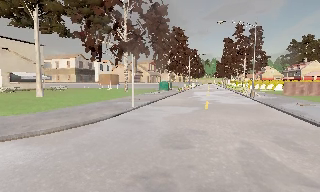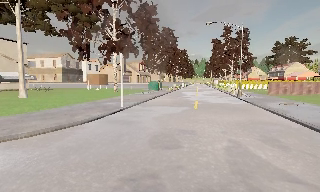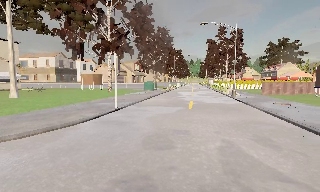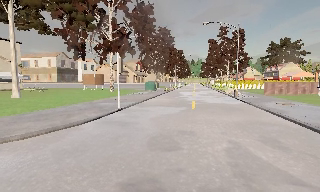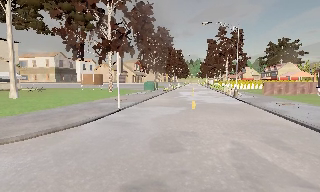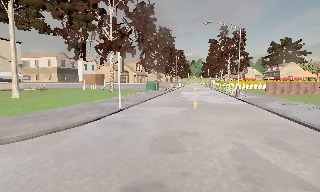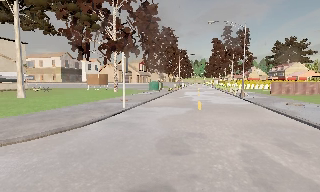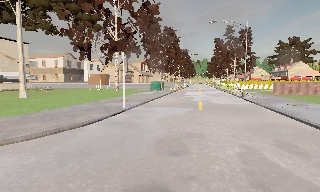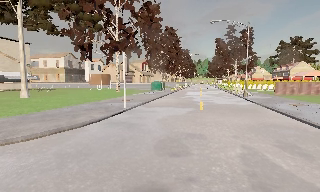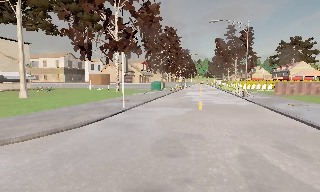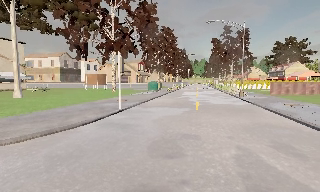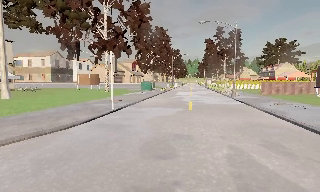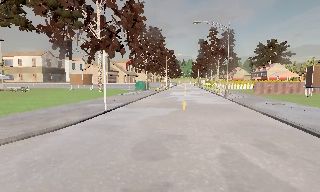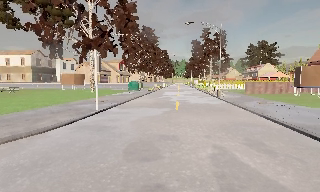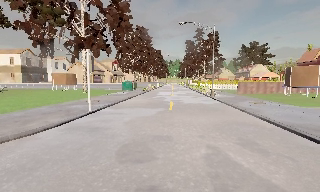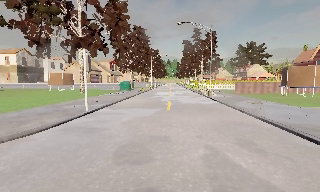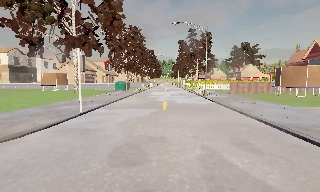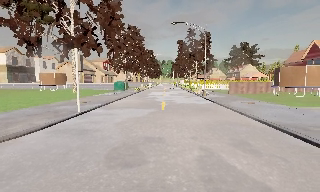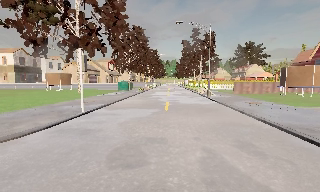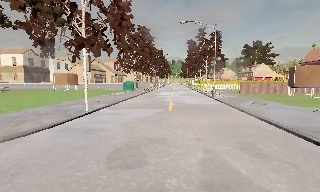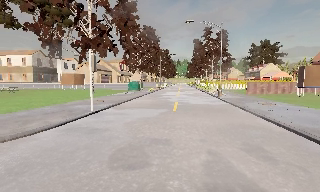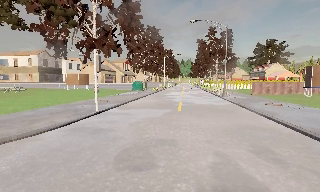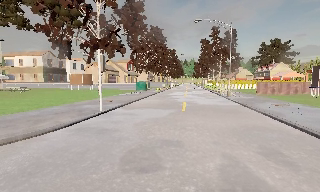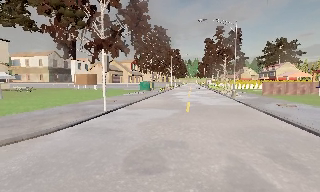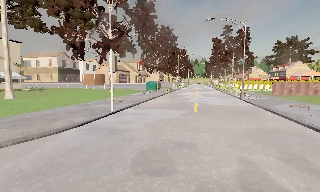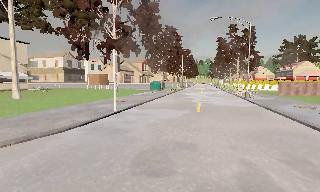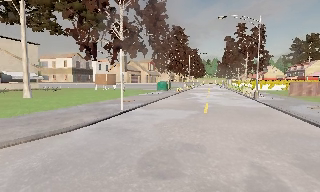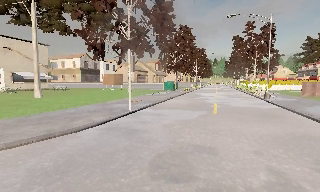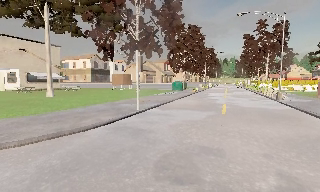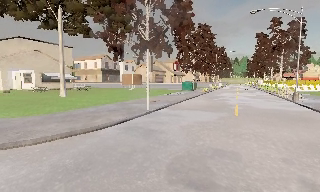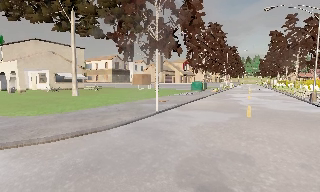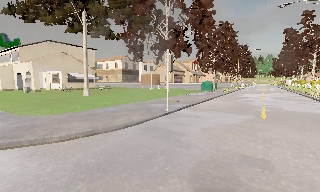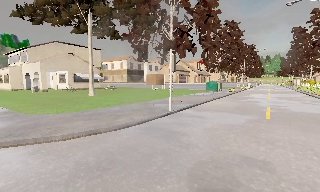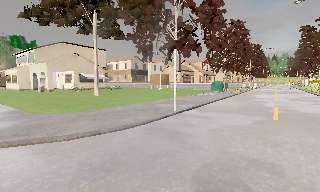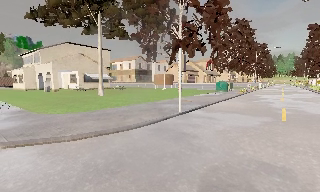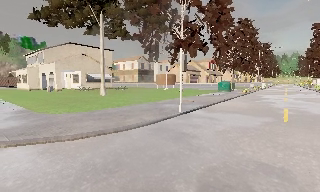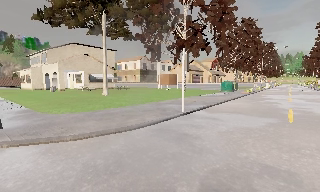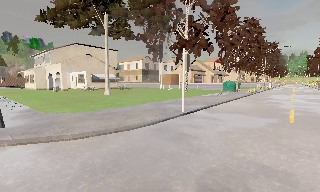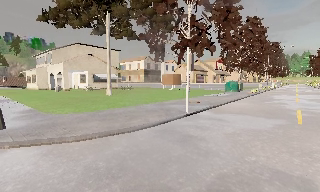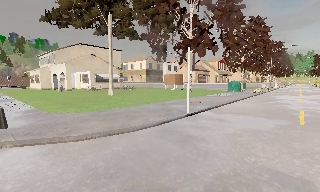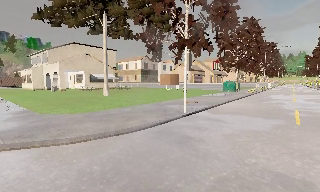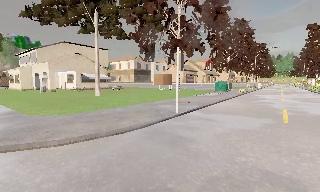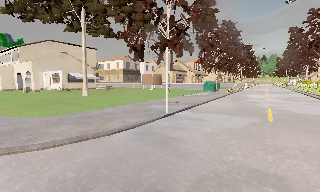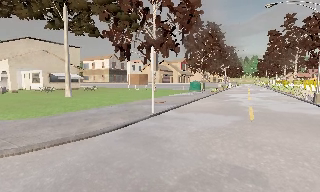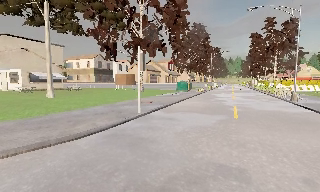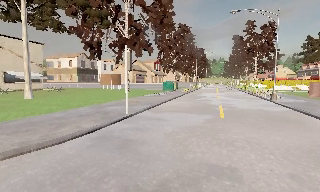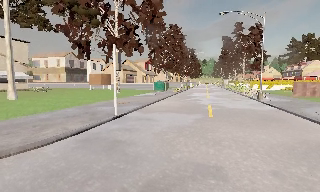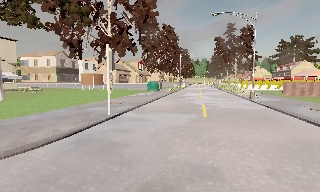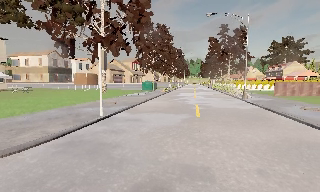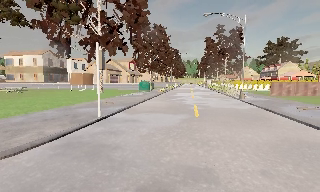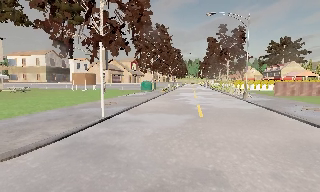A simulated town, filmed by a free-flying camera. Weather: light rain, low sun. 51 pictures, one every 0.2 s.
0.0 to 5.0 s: The camera travels forward, about 1.5 m, so what stands in front looms larger.
5.0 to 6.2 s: The camera pans to its left, which is counterclockwise from overhead, by about 15 degrees.
6.2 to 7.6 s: The camera shifts only a little, or ends up much as it began.
7.6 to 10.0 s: The scene slides to the left, as the camera pans about 30 degrees to its right. It travels forward, about 0.5 m, so what stands in front looms larger.
The film runs forward here.
